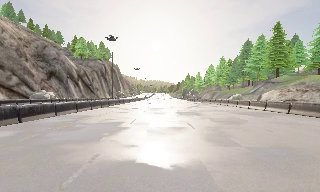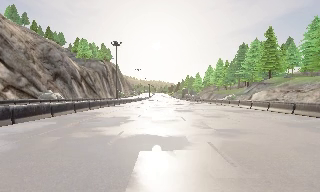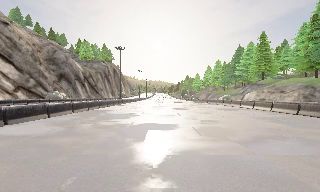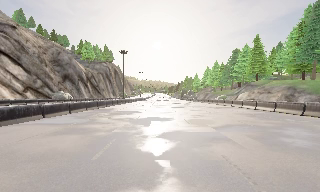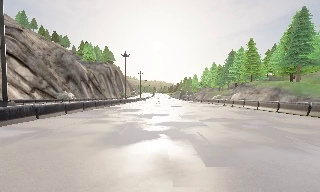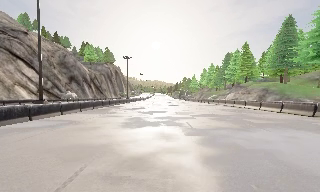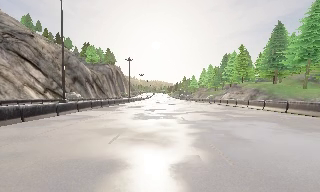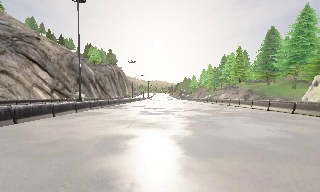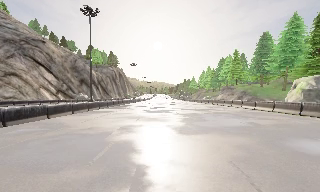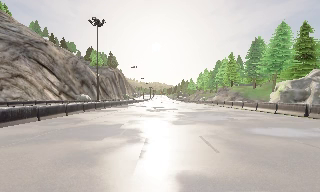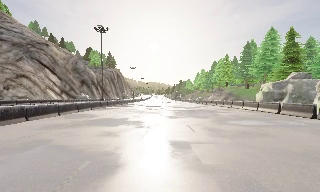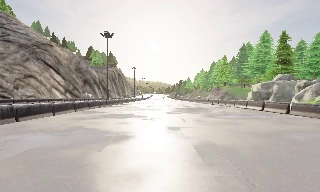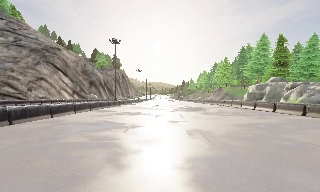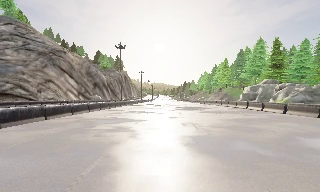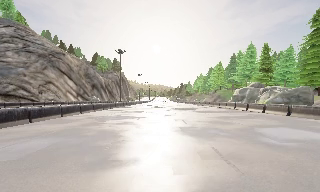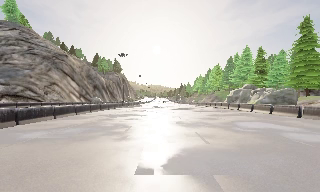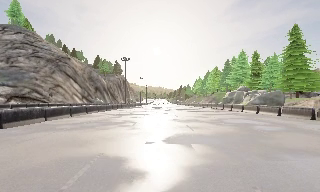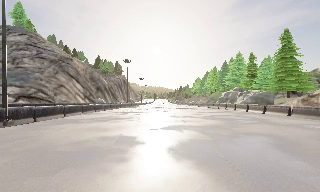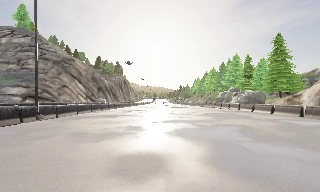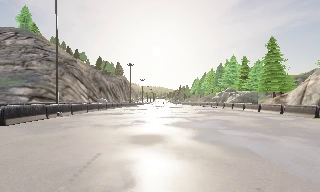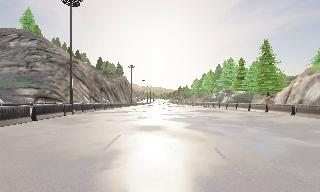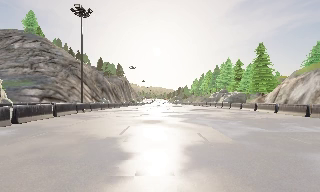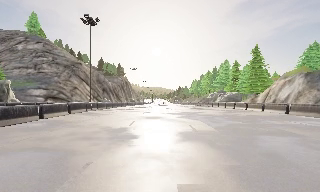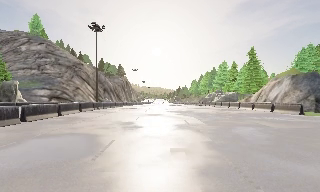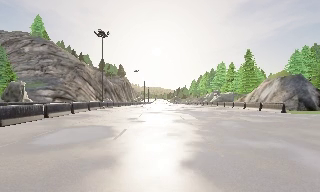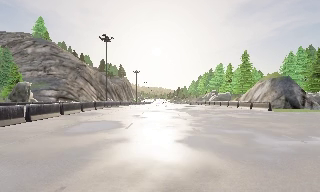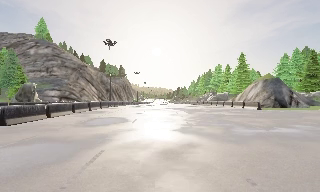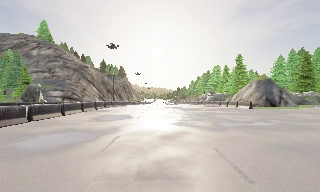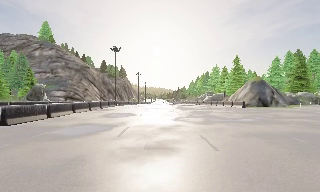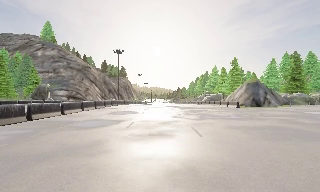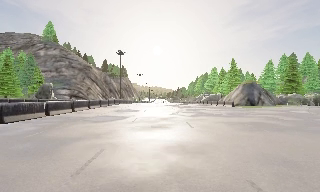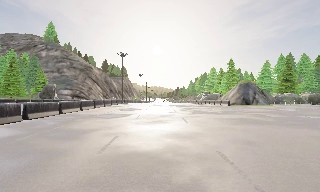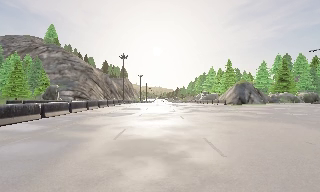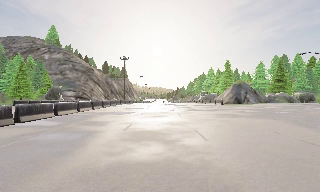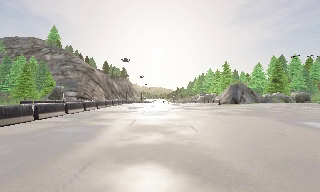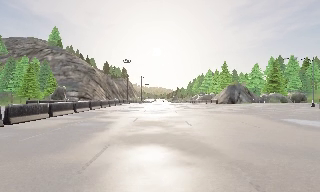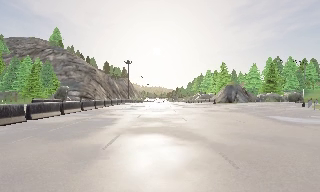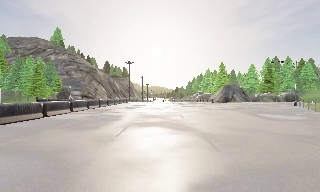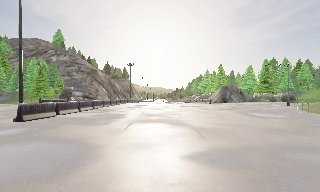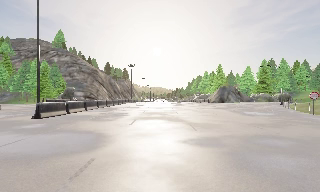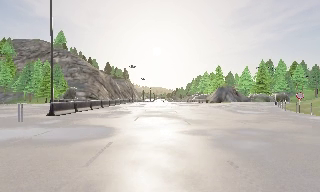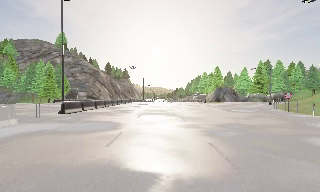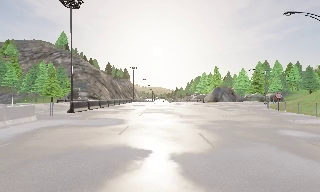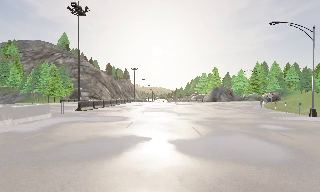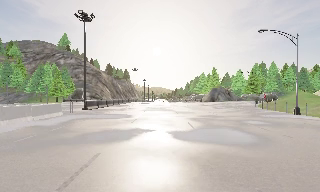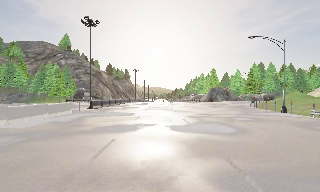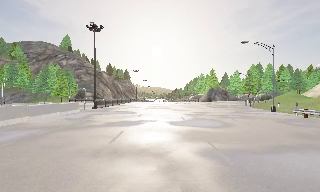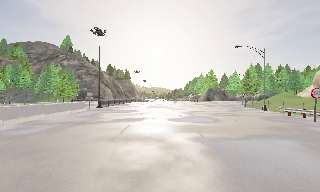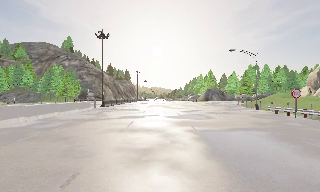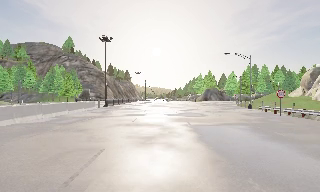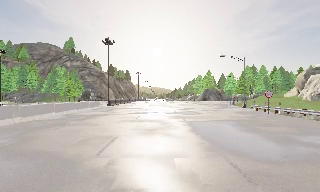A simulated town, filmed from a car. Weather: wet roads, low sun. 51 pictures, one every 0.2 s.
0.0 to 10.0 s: The camera travels backward, about 105 m, so what stands in front gets smaller. It loses speed.
The film runs backward here.
